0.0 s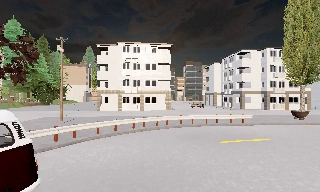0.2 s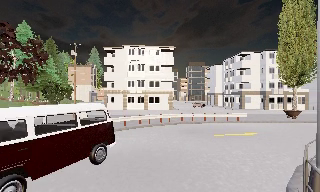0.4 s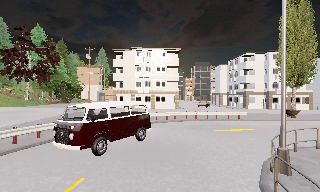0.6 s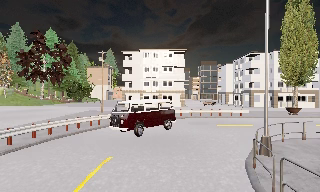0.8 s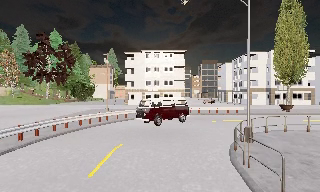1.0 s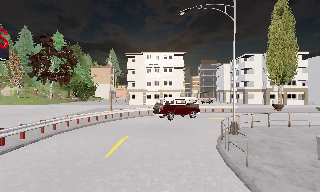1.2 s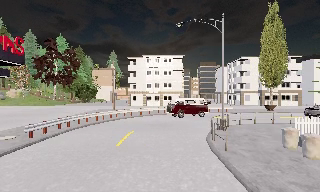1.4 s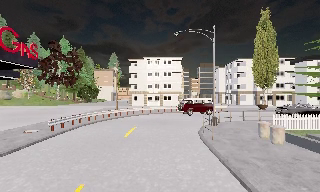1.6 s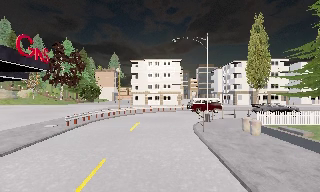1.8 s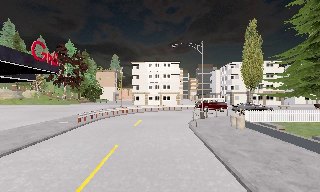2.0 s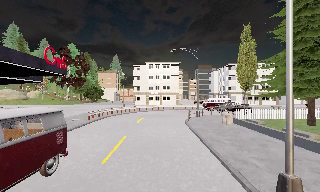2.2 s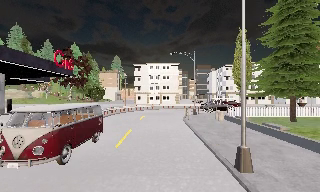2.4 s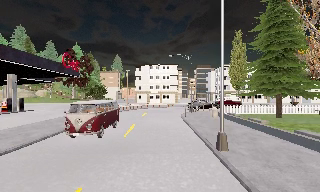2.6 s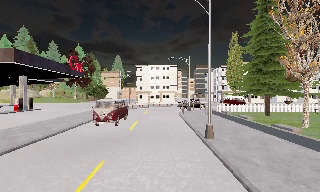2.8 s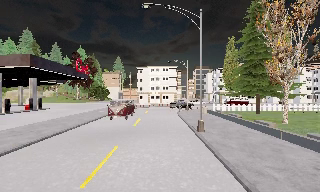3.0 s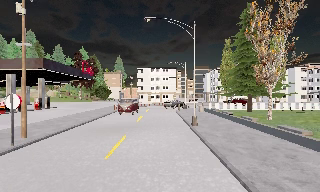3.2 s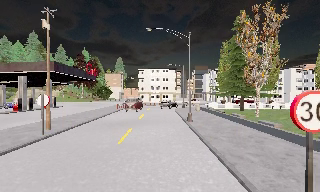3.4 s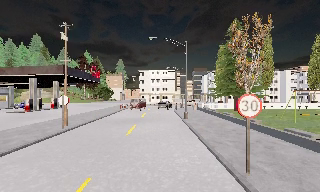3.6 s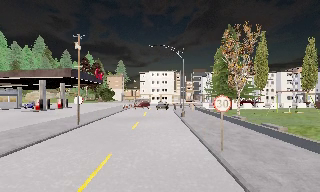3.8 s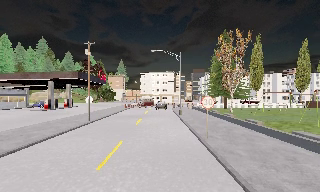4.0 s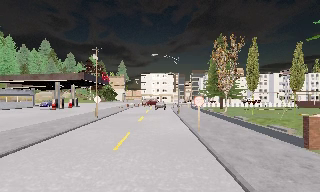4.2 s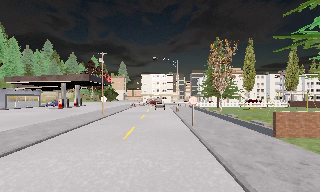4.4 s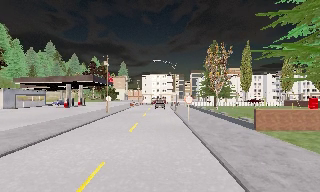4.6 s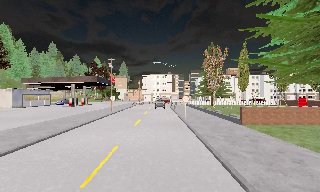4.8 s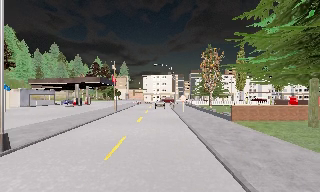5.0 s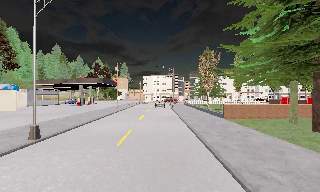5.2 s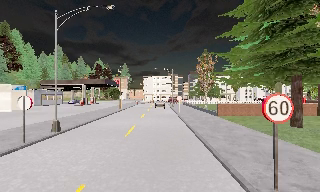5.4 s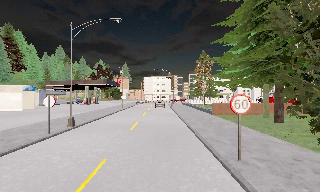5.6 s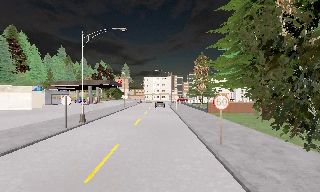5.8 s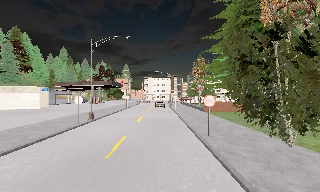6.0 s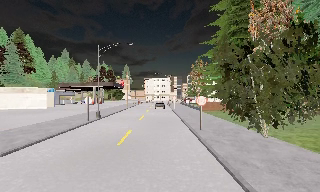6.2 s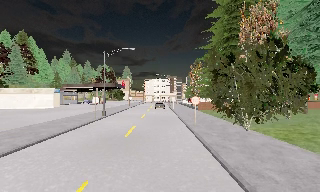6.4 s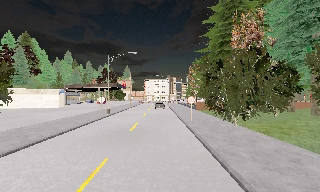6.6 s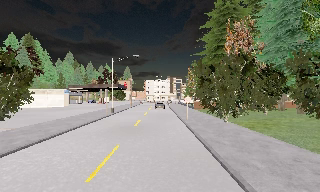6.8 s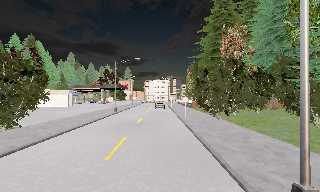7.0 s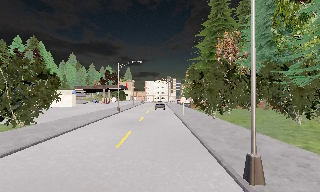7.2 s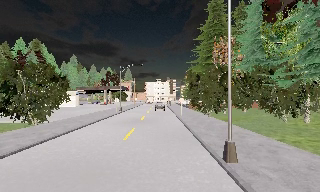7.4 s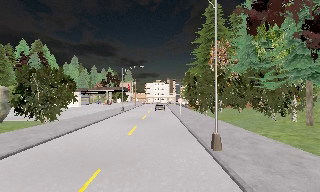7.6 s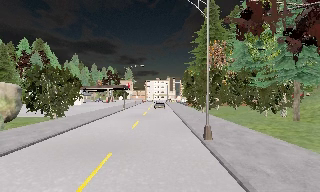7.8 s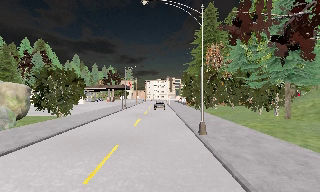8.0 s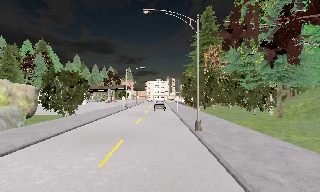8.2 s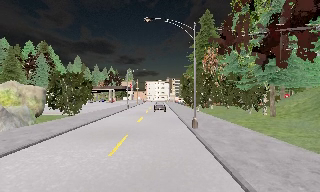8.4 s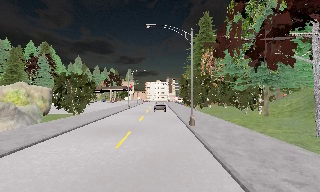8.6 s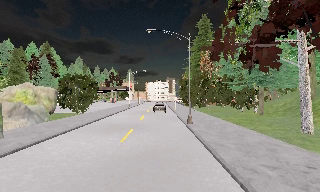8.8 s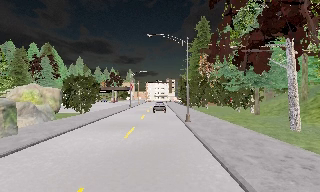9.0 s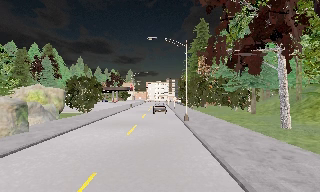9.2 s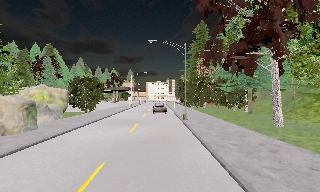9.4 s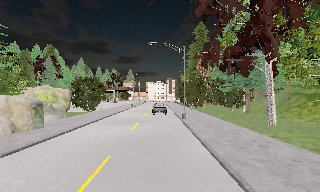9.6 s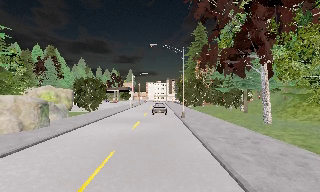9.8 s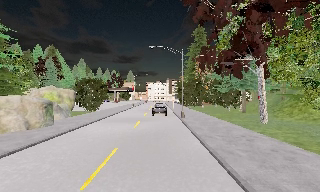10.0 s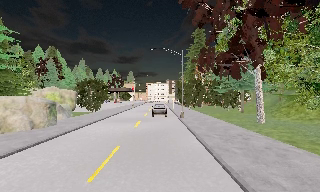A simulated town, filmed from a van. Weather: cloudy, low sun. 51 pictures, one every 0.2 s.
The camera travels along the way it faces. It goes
backward.
0.0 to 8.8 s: The camera travels backward, about 70 m, so what stands in front gets smaller.
8.8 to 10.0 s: The camera travels backward, about 3.5 m, so what stands in front gets smaller. It loses speed.
The film runs backward here.
